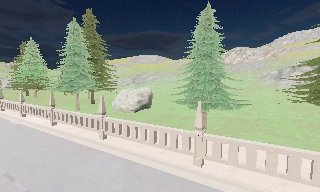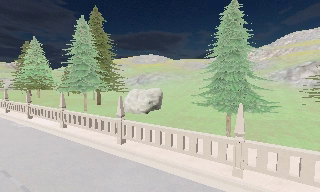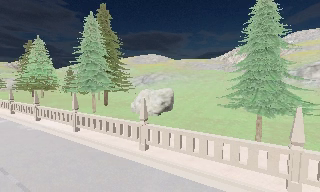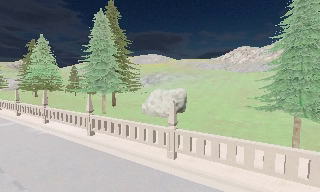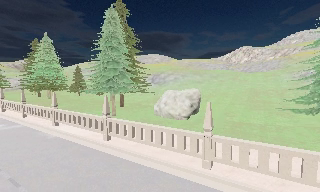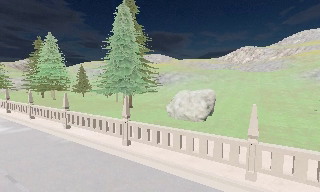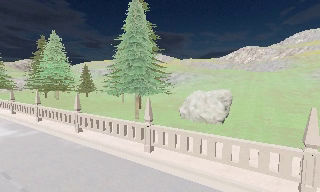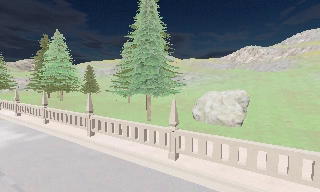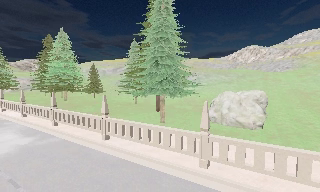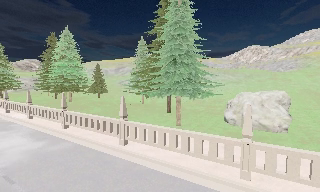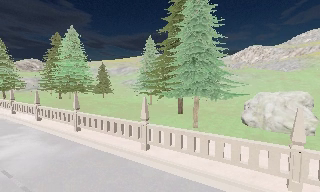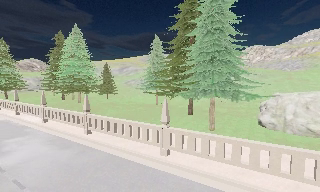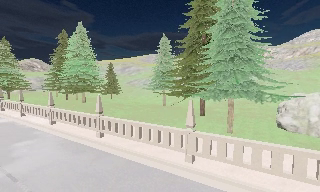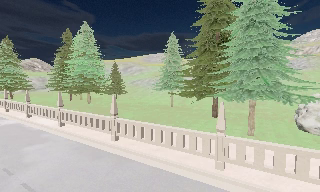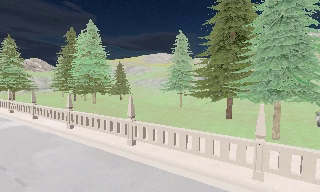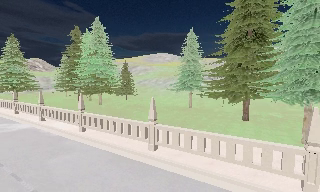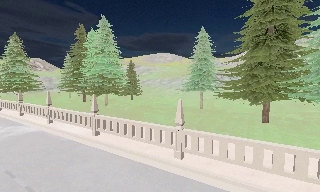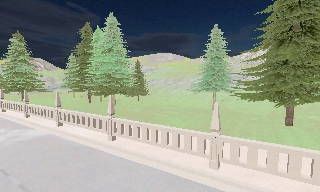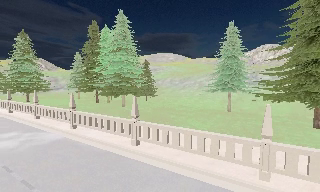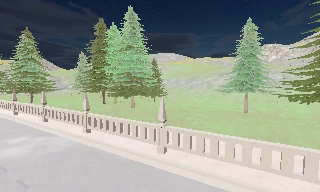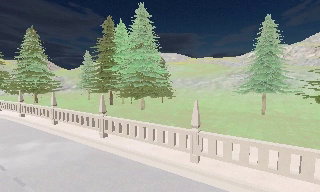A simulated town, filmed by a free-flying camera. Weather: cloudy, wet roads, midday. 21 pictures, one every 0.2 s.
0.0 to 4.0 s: The camera travels to its left and forward, about 30 m, so close, fixed things drift to the right.
The film runs forward here.
